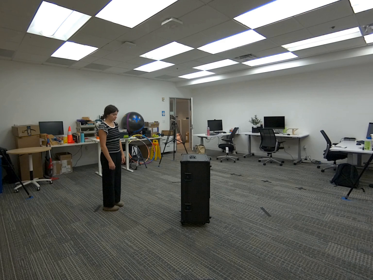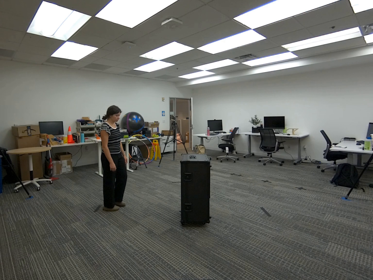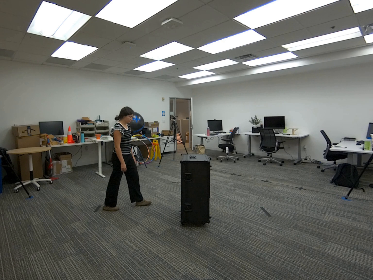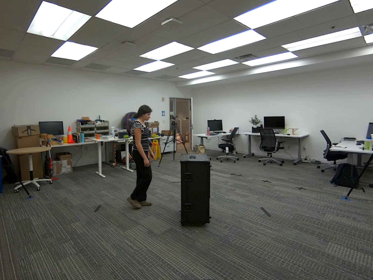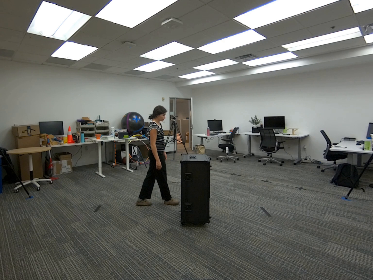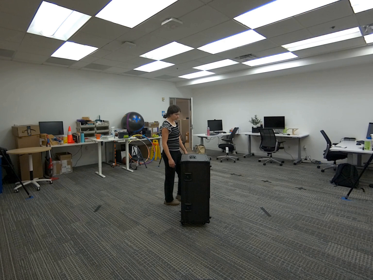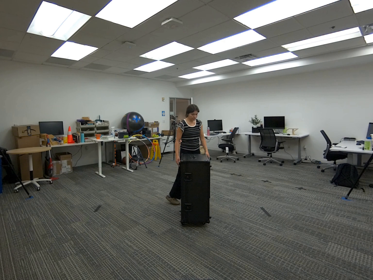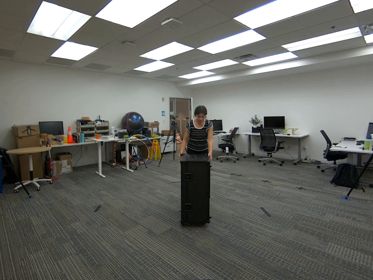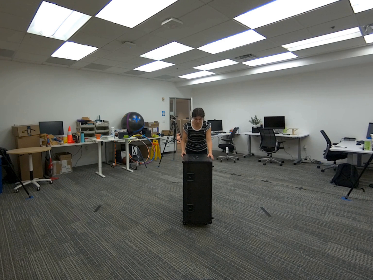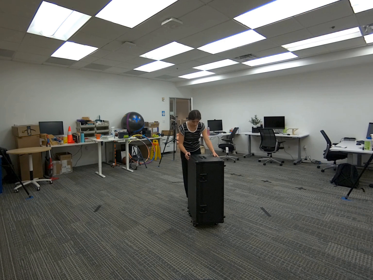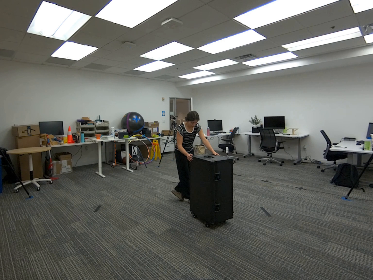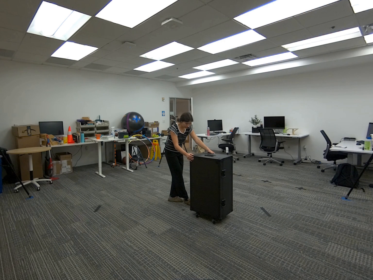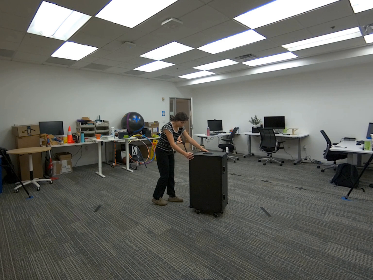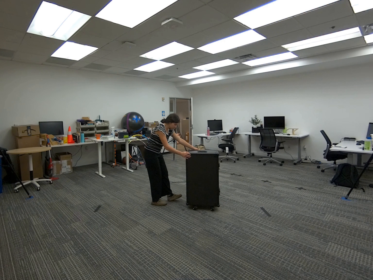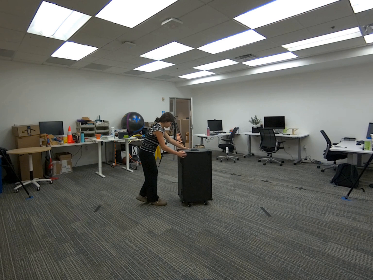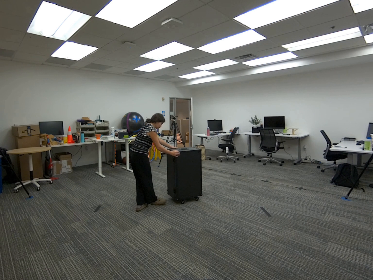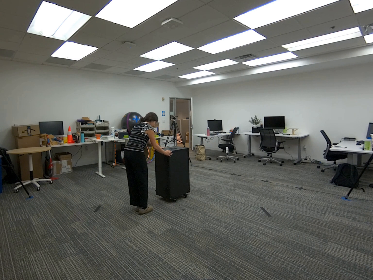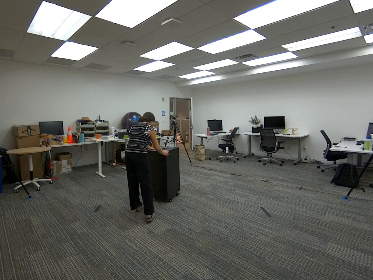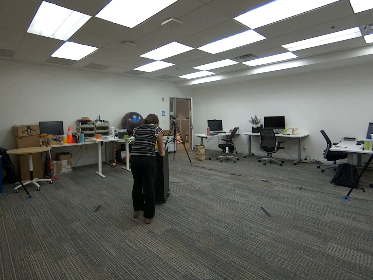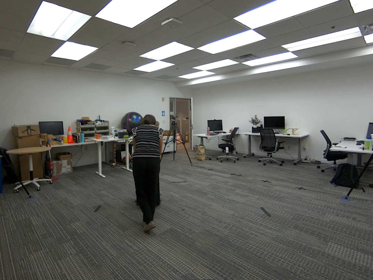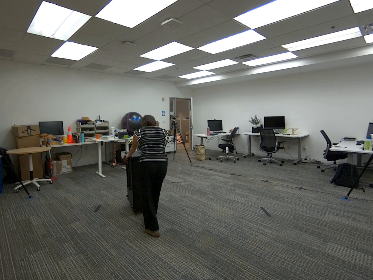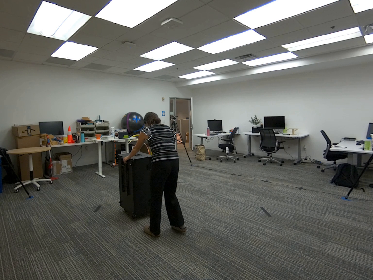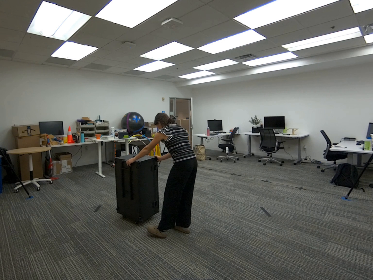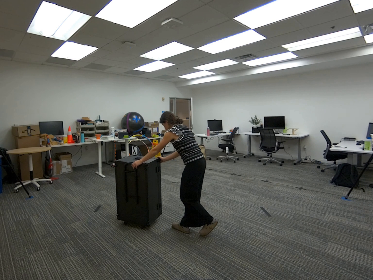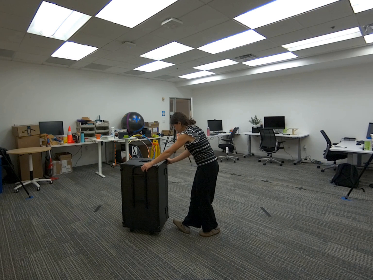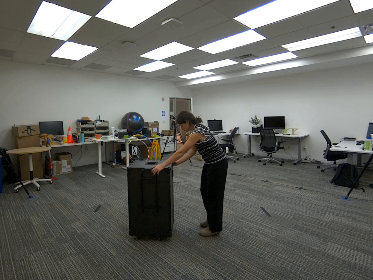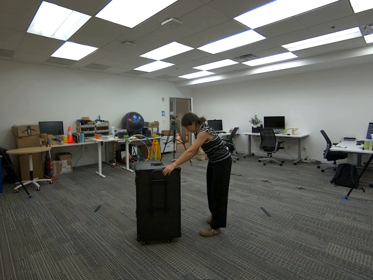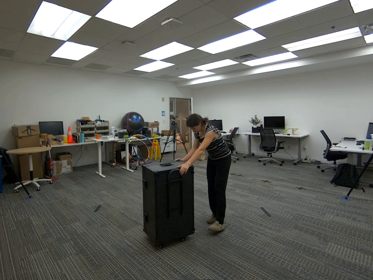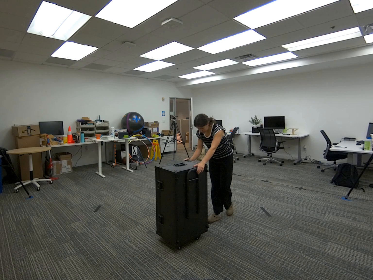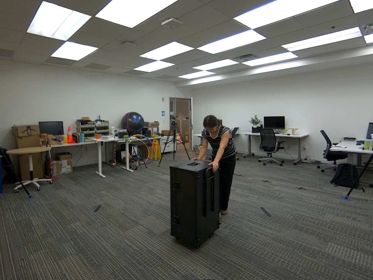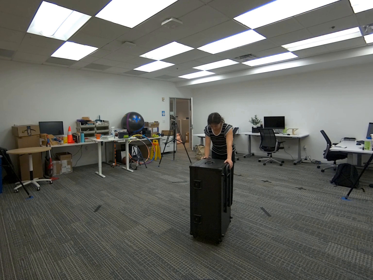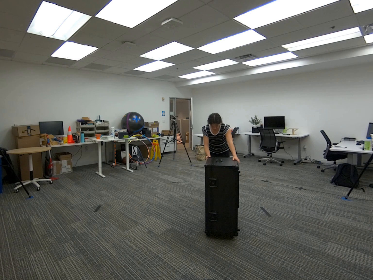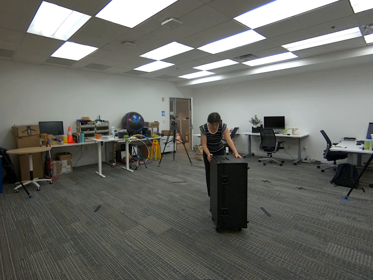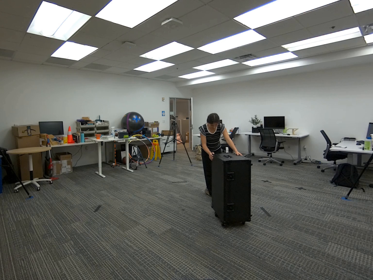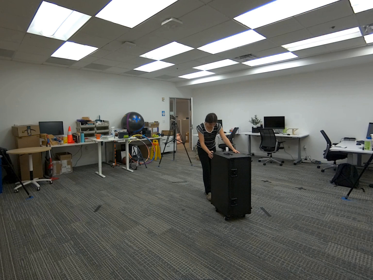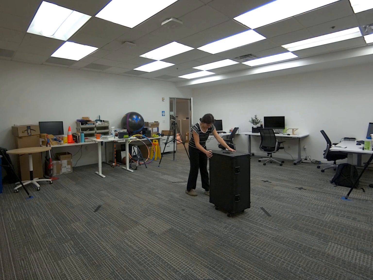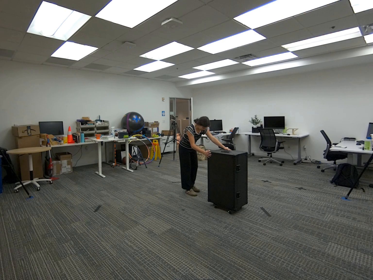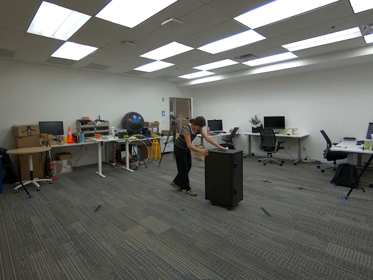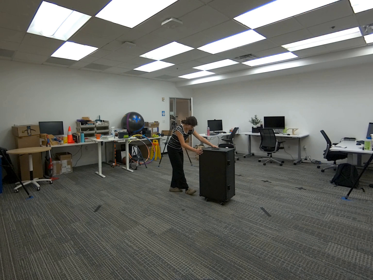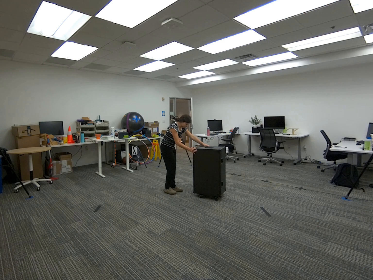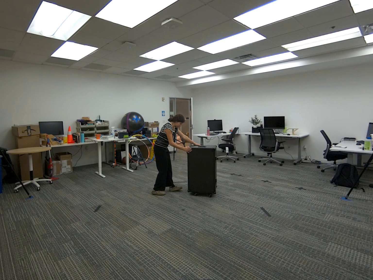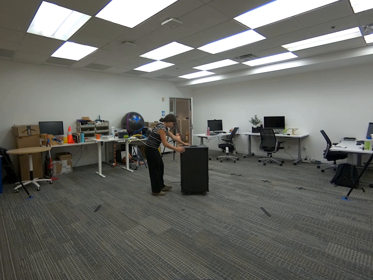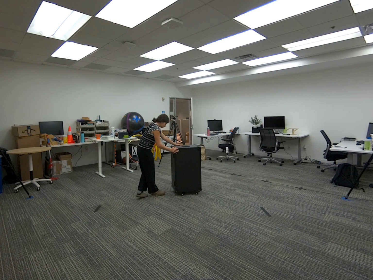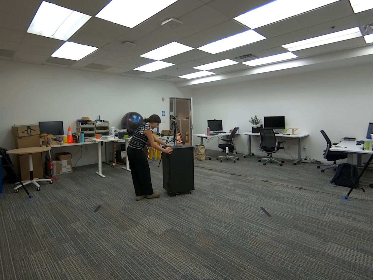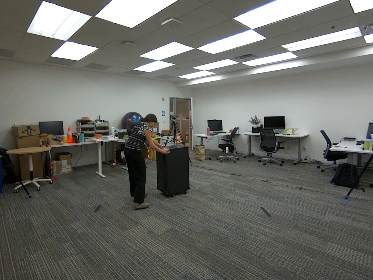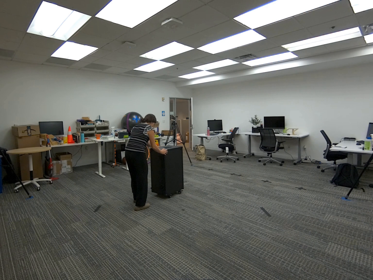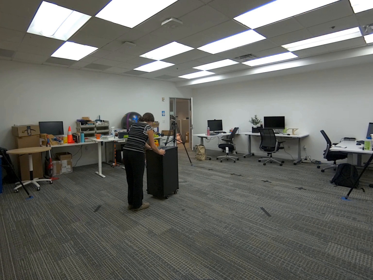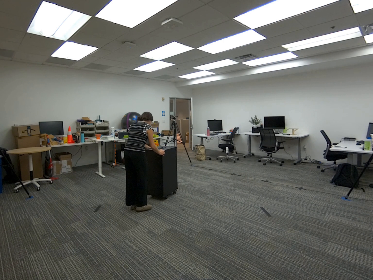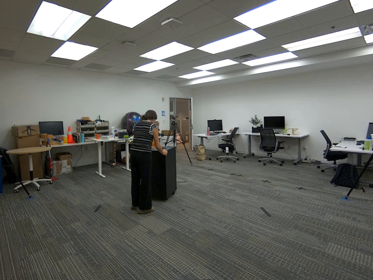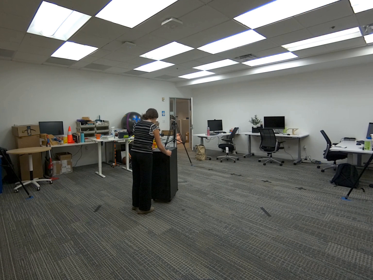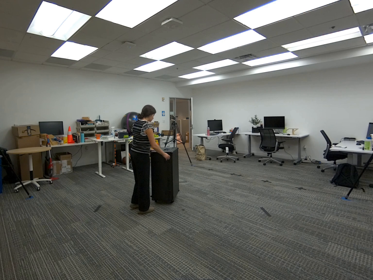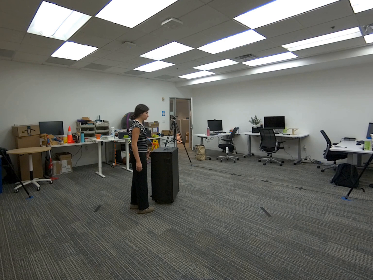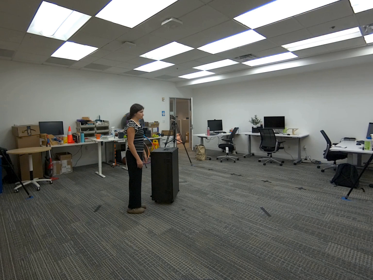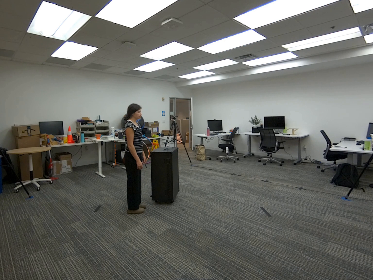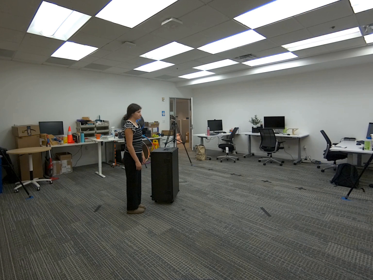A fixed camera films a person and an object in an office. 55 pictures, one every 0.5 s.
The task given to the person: Walk over to the G1 box and pull the G1 box towards you around the bounding area.
